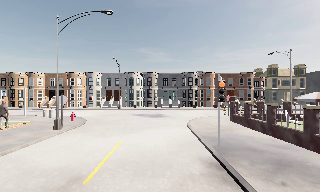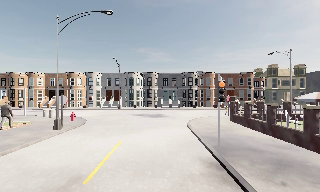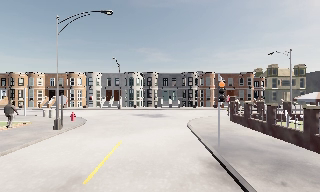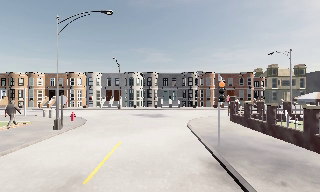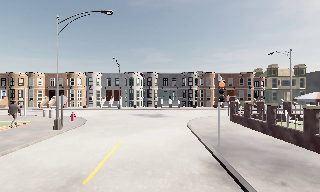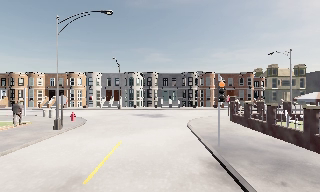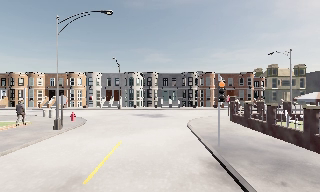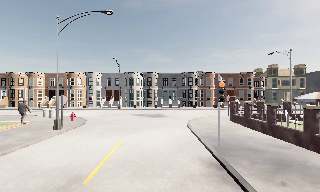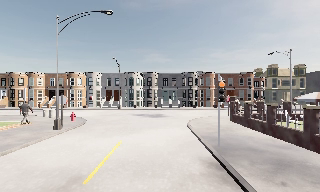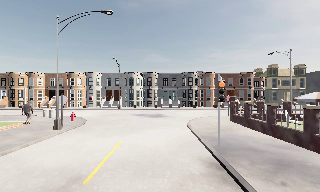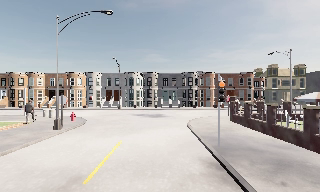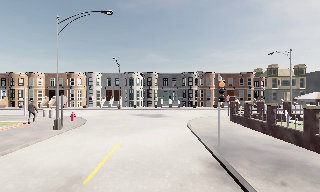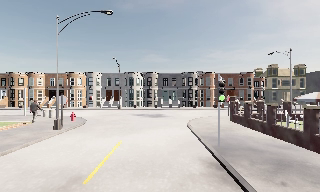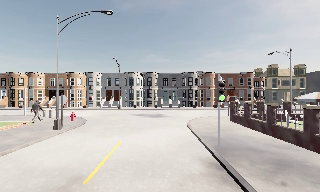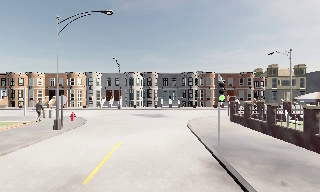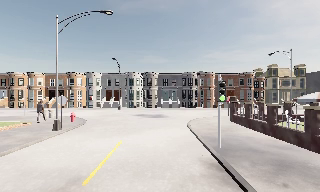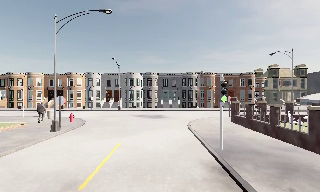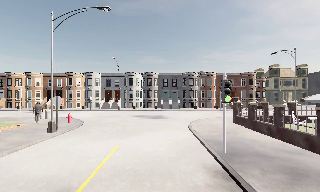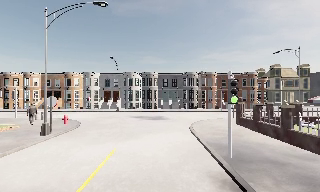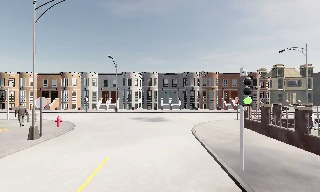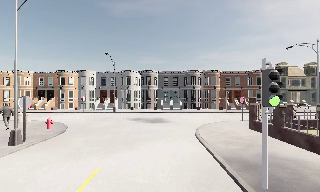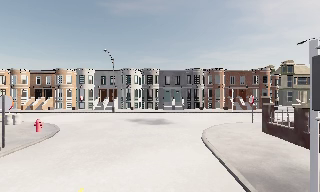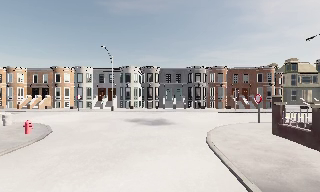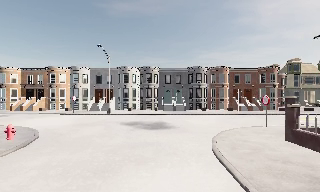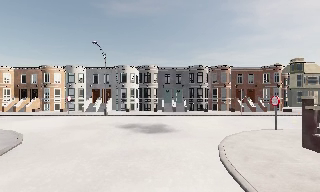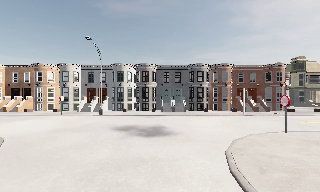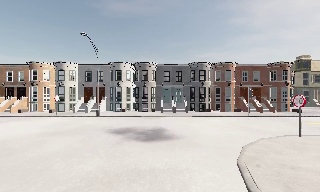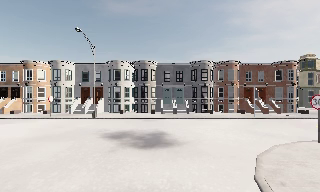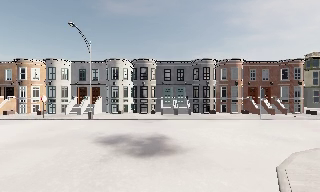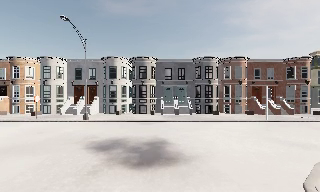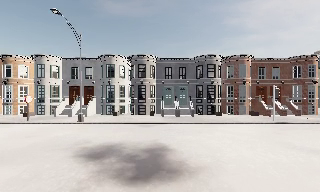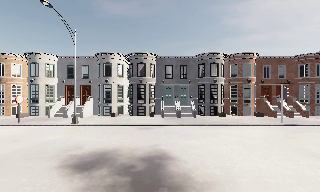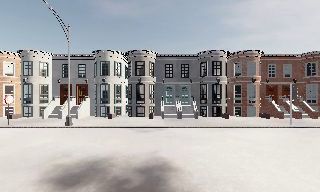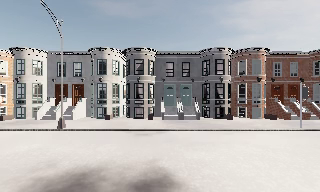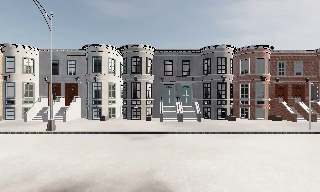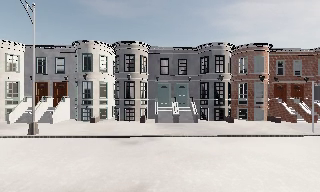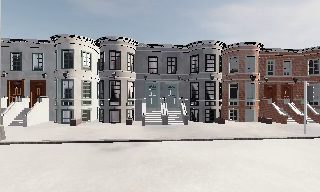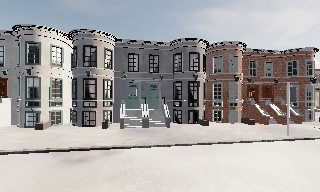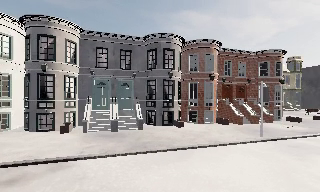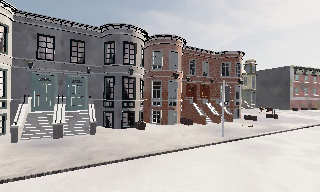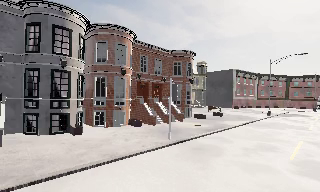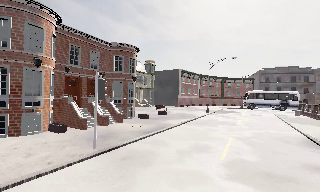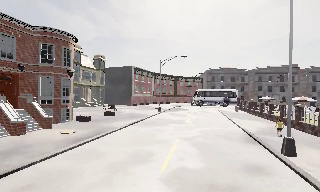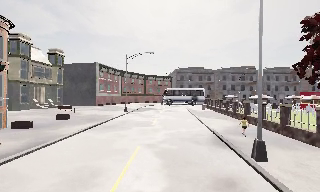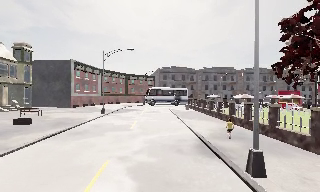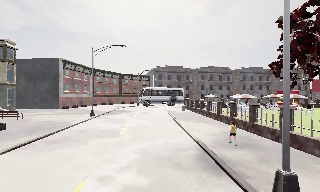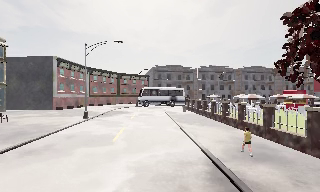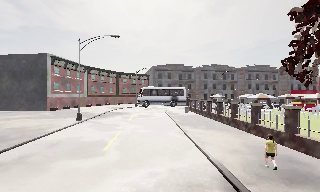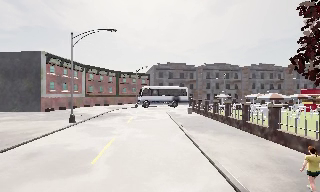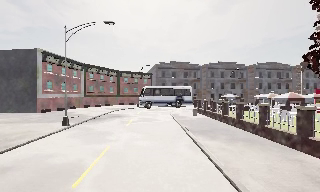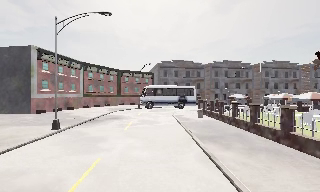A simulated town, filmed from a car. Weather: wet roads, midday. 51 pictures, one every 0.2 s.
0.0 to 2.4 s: The camera keeps its place and its aim.
2.4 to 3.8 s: The camera travels forward, about 2 m, so what stands in front looms larger. It gains speed.
3.8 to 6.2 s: The camera travels forward, about 12 m, so what stands in front looms larger.
6.2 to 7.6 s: The scene slides to the left, as the camera pans about 20 degrees to its right. It travels forward, about 6 m, so what stands in front looms larger.
7.6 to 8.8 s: The scene slides to the left, as the camera pans about 75 degrees to its right. It travels forward and to its right, about 9 m.
8.8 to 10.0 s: The camera travels forward, about 8 m, so what stands in front looms larger.
The film runs forward here.
